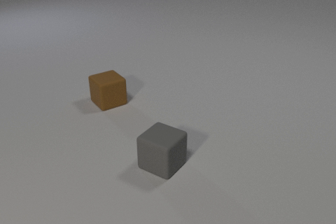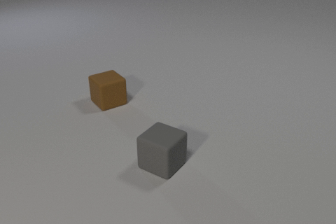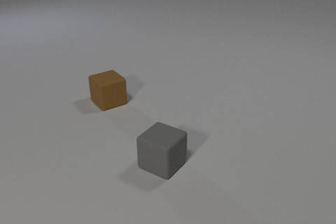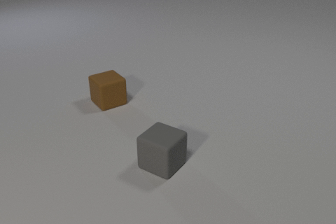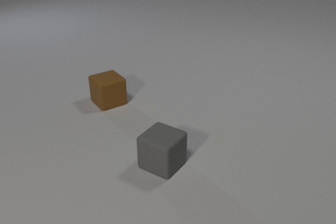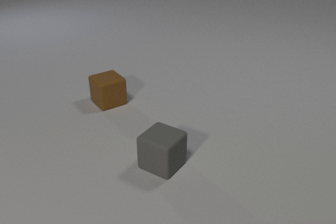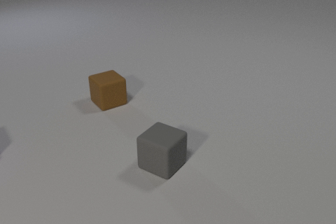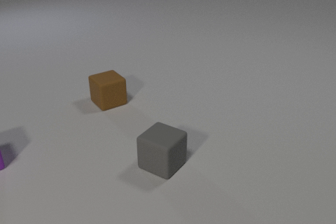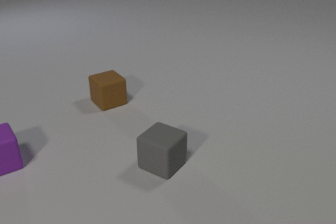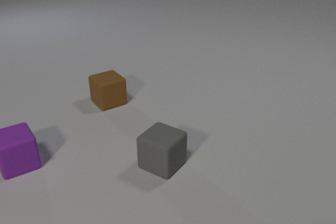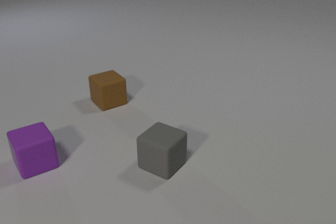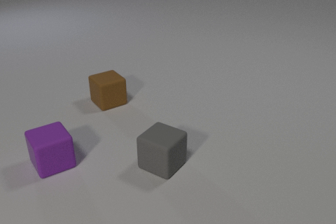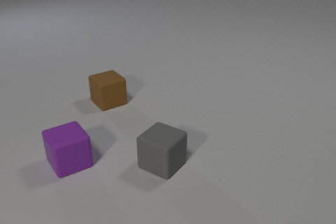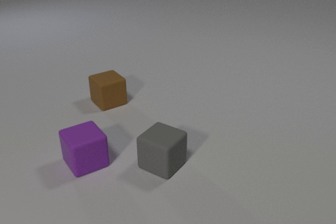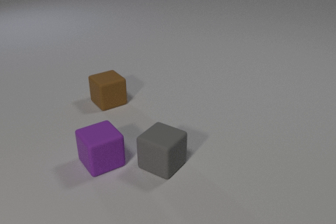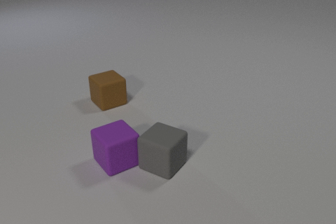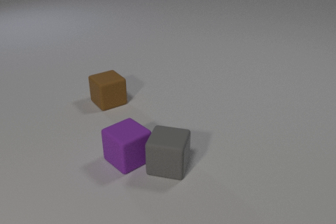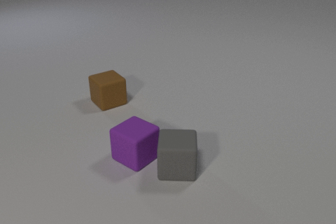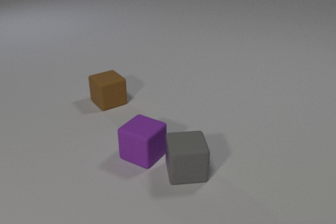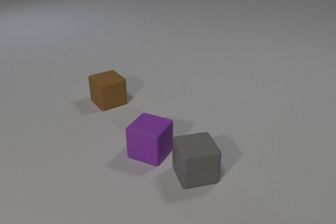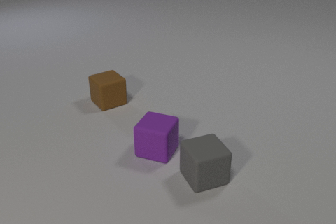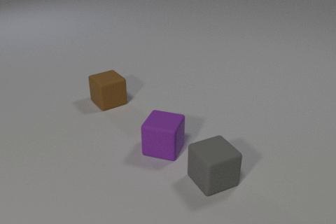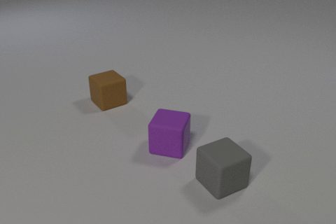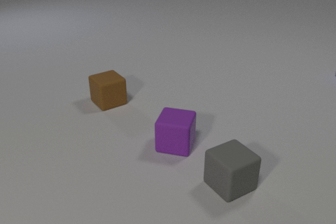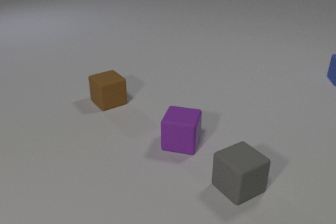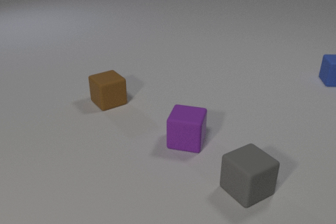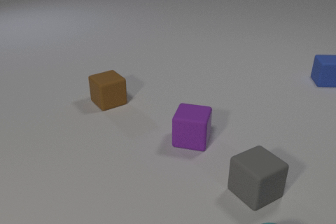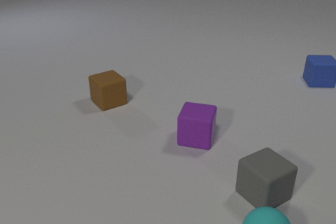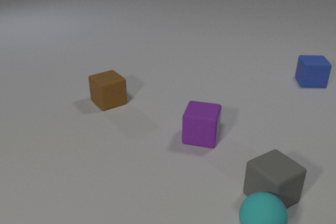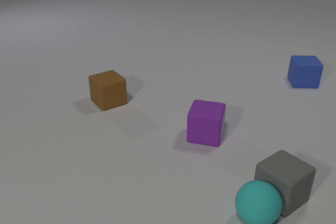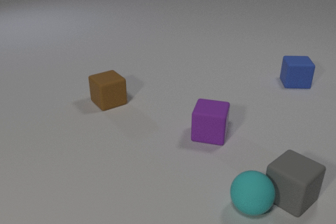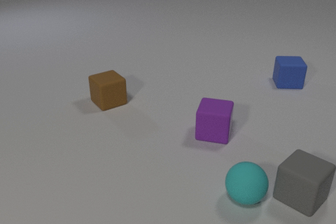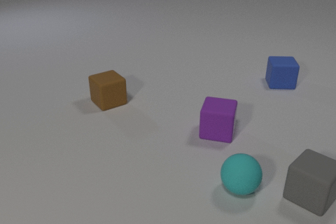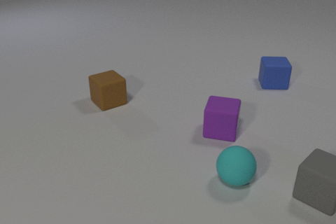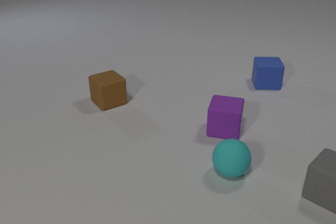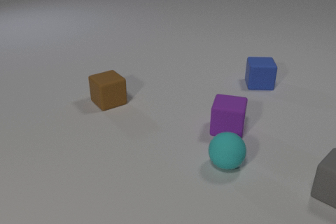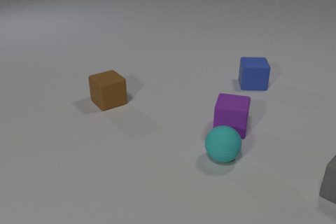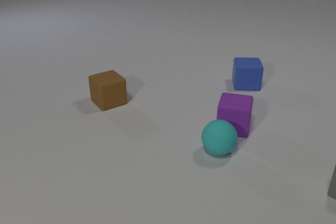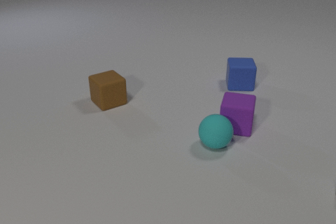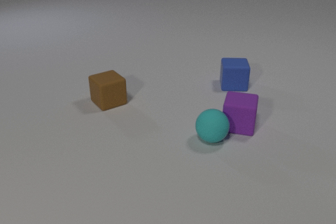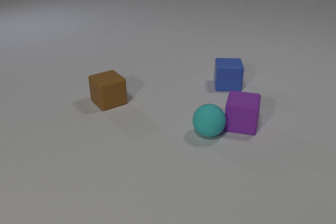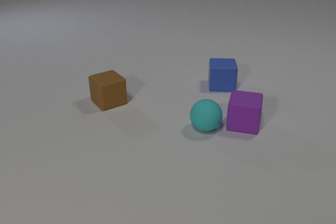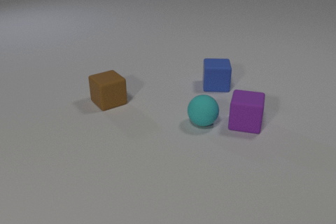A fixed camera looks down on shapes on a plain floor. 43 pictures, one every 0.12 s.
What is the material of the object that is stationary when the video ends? rubber.
How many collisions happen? 3.
What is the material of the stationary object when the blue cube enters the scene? rubber.
0.00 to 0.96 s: The purple rubber cube comes in at the left edge, slides to the right.
0.96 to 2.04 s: The purple rubber cube slides to the right. The gray rubber cube slides to the right and toward the camera, spins so that its near face slides to the right, counterclockwise seen from above. The purple rubber cube and the gray rubber cube collide.
2.04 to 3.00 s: The purple rubber cube slides to the right and away from the camera, spins so that its near face slides to the right, counterclockwise seen from above. The gray rubber cube slides to the right, spins so that its near face slides to the right, counterclockwise seen from above. The blue rubber cube comes in at the right edge, slides to the left and toward the camera.
3.00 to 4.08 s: The purple rubber cube slides to the right and away from the camera. The gray rubber cube slides to the right. The cyan rubber sphere comes in at the bottom edge, rolls away from the camera. The blue rubber cube slides to the left and toward the camera. The gray rubber cube and the cyan rubber sphere collide.
4.08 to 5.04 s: The purple rubber cube slides to the right and away from the camera. The gray rubber cube slides to the right and away from the camera, leaves at the right edge. The cyan rubber sphere rolls away from the camera. The blue rubber cube slides to the left. The purple rubber cube and the cyan rubber sphere collide.
